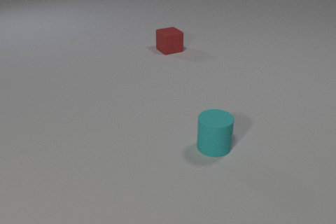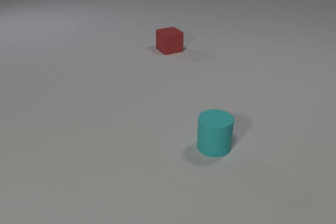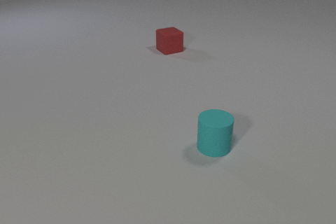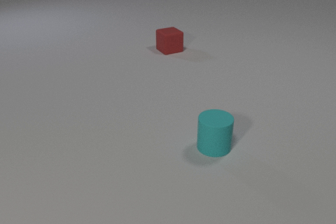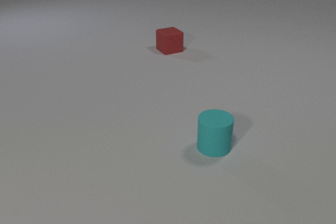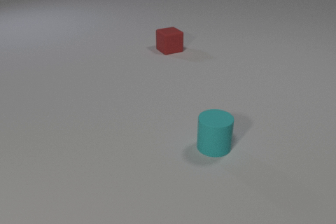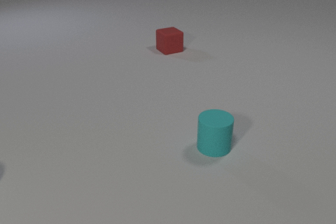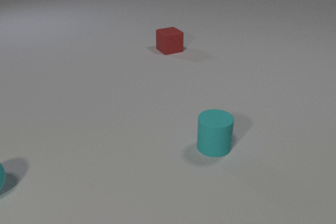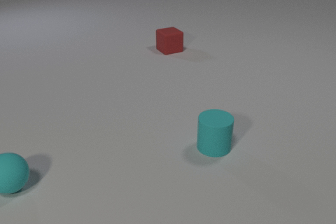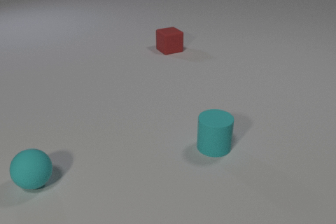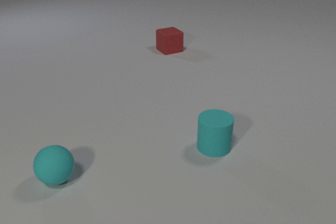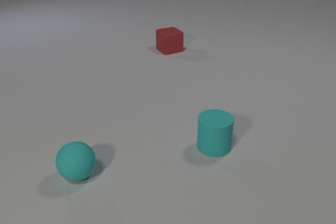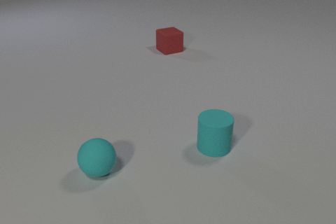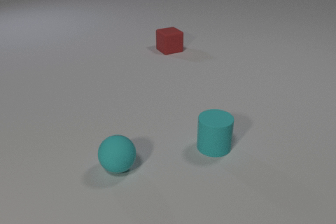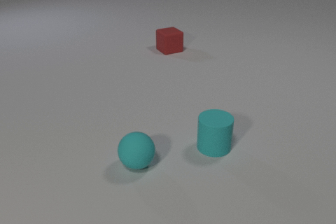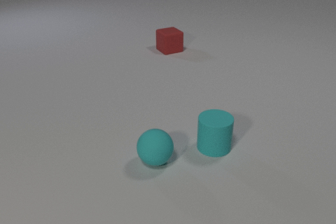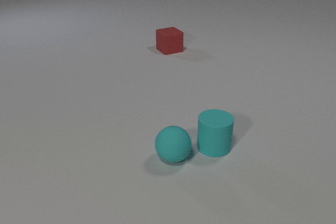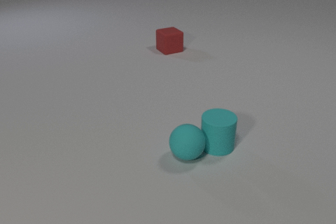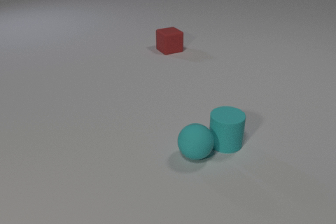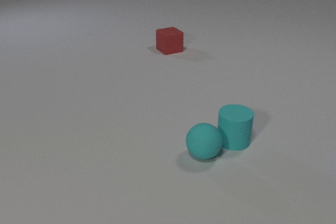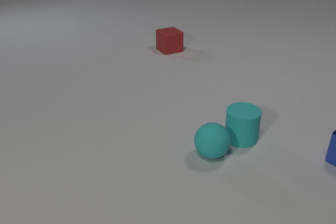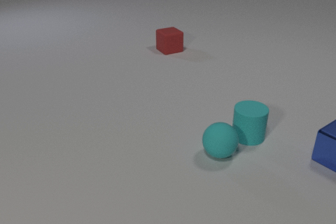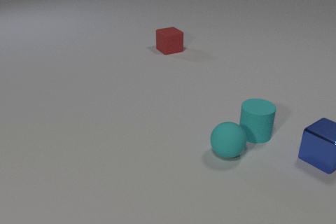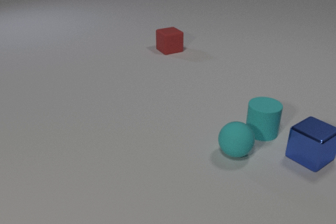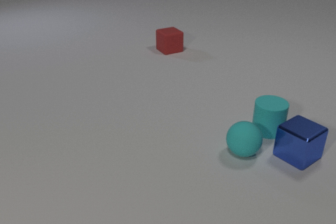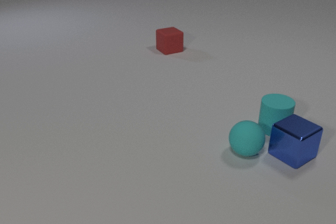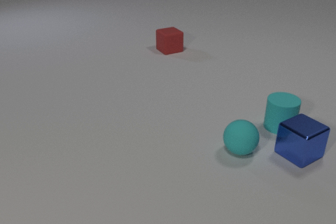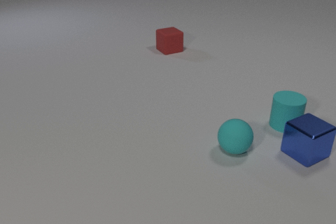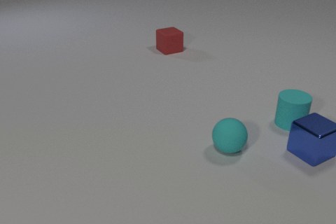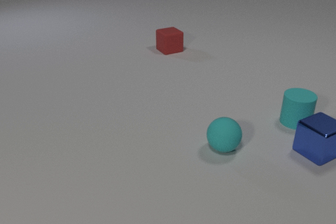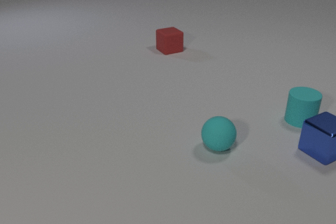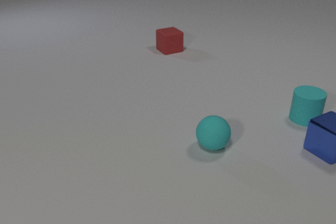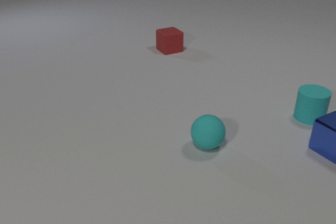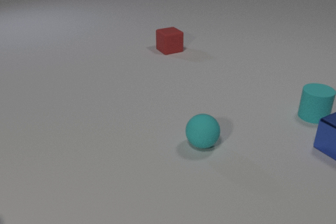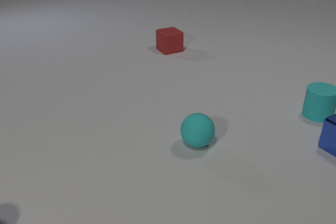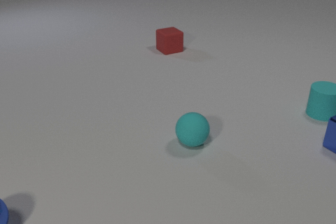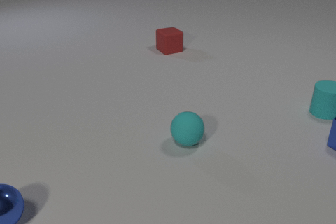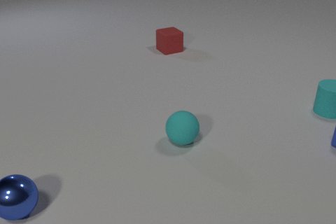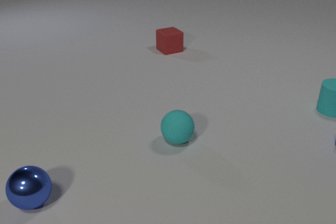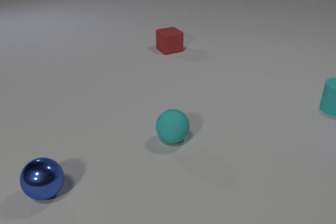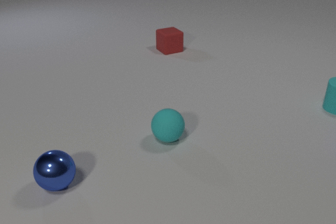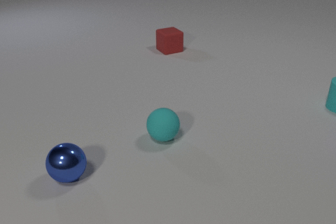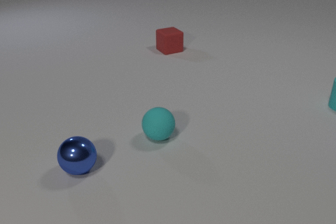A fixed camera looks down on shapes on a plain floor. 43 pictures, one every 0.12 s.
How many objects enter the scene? 3.
How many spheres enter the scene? 2.
Are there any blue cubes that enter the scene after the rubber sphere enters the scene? yes.
0.00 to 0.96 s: The cyan rubber sphere comes in at the left edge, rolls to the right.
0.96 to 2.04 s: The cyan rubber sphere rolls to the right. The cyan rubber sphere and the cyan rubber cylinder collide.
2.04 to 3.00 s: The cyan rubber sphere rolls to the right. The cyan rubber cylinder slides to the right and away from the camera. The blue metal cube comes in at the right edge, slides to the left. The cyan rubber sphere and the blue metal cube collide.
3.00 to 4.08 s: The cyan rubber sphere rolls to the left. The cyan rubber cylinder slides away from the camera and to the right. The blue metal cube slides to the right and away from the camera.
4.08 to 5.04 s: The cyan rubber sphere rolls to the left. The cyan rubber cylinder slides away from the camera and to the right. The blue metal cube slides to the right and away from the camera, leaves at the right edge. The blue metal sphere comes in at the left edge, rolls to the right and away from the camera.
